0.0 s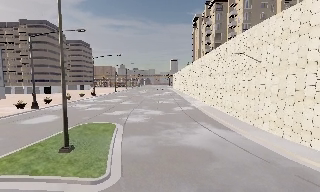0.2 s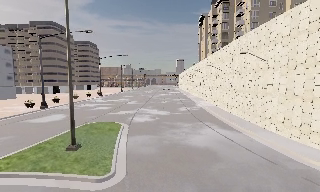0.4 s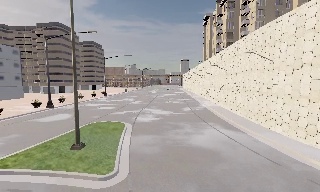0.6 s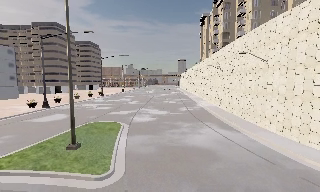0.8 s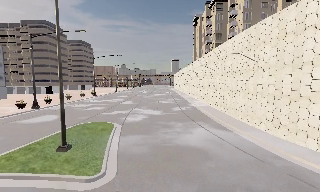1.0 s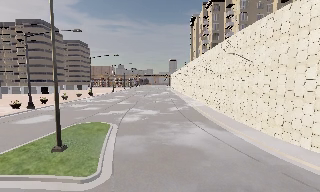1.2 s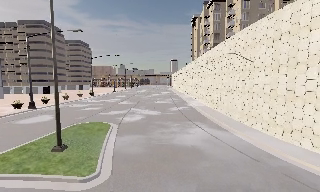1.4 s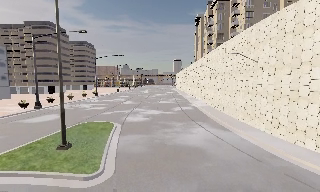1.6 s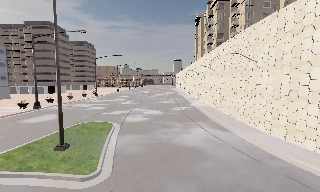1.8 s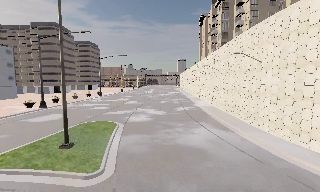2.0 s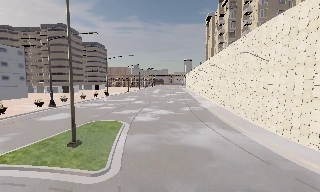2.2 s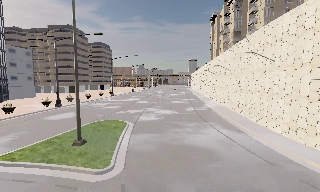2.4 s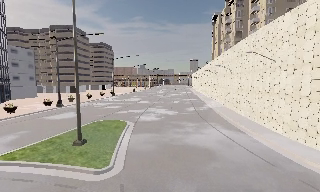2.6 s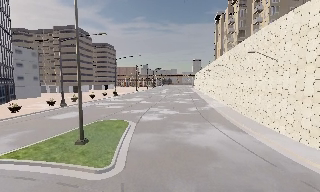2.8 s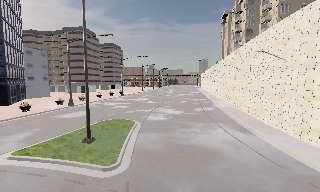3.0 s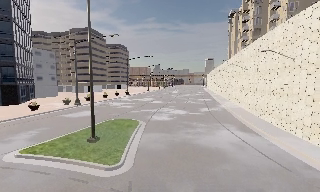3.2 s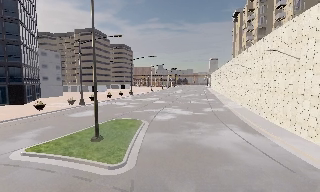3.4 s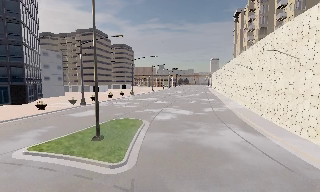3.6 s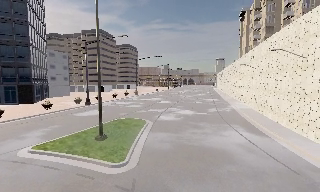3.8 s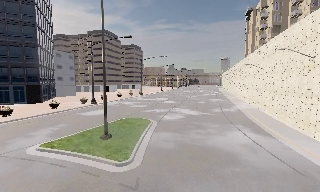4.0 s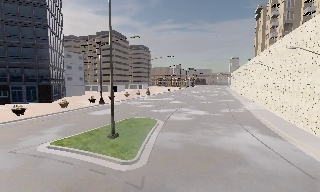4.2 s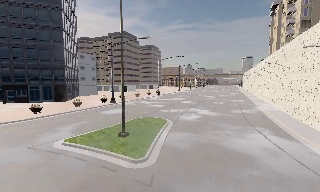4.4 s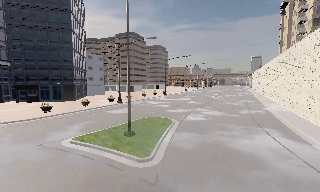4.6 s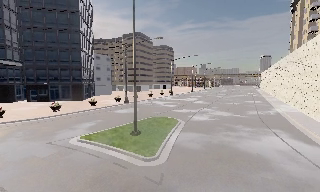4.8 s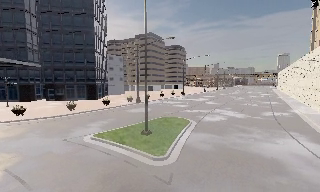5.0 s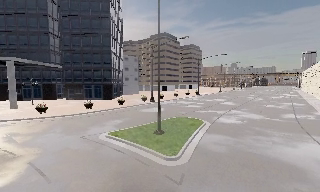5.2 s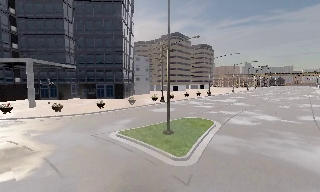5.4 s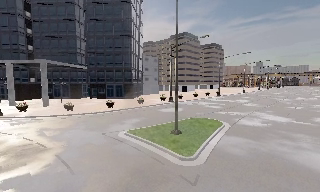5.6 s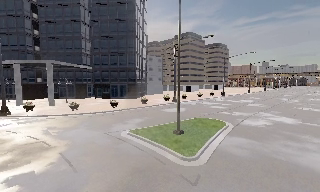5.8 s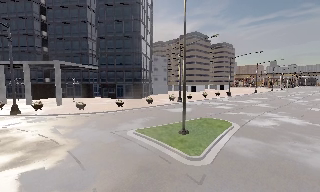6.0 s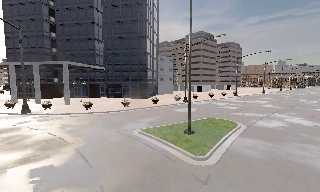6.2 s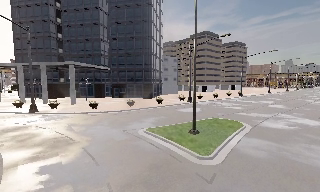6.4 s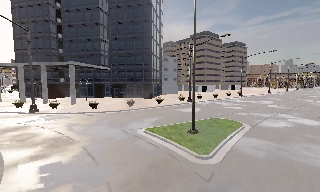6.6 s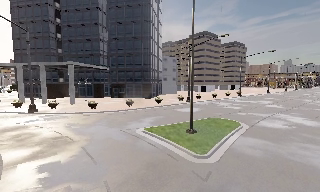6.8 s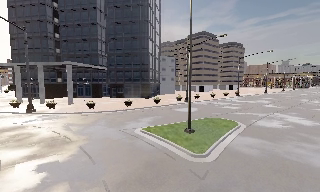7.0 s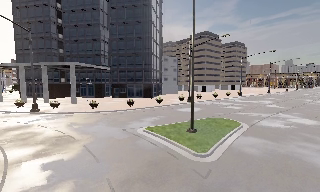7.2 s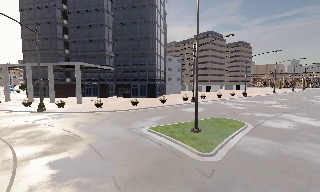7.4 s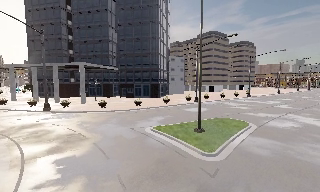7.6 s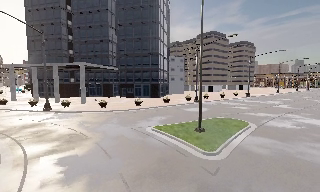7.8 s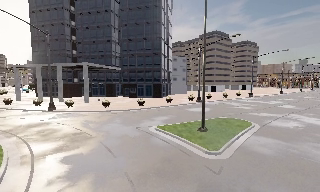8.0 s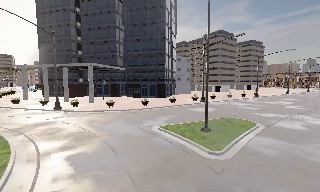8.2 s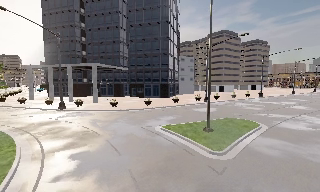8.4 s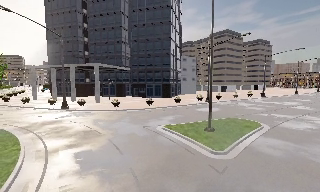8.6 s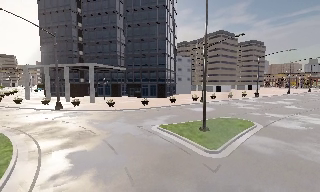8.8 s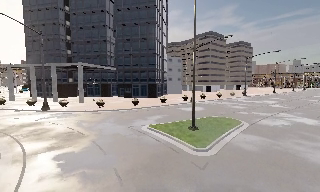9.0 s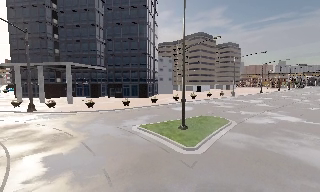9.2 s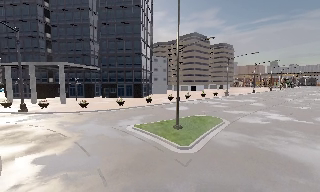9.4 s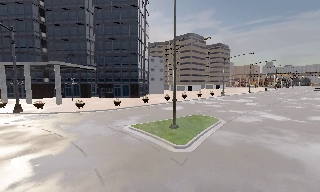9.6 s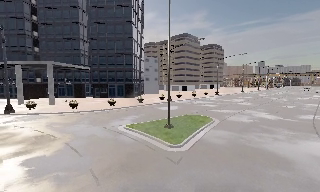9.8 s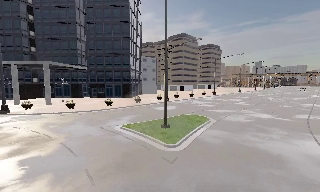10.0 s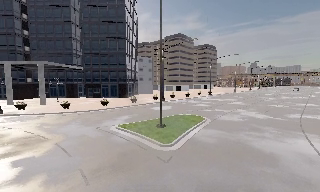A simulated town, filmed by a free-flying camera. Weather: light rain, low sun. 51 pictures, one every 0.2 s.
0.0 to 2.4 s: The camera travels to its right, about 1 m.
2.4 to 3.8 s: The camera pans to its left, which is counterclockwise from overhead, by about 10 degrees. It travels to its right, about 0.5 m.
3.8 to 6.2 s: The camera pans to its left, which is counterclockwise from overhead, by about 35 degrees. It travels backward and to its right, about 1 m.
6.2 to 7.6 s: The camera travels backward, about 0.5 m, so what stands in front gets smaller.
7.6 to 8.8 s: The camera shifts only a little, or ends up much as it began.
8.8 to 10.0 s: The camera swings to its right by about 10 degrees, and the scene slides to the left.
The film runs backward here.
